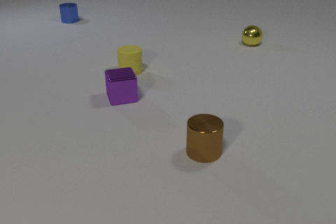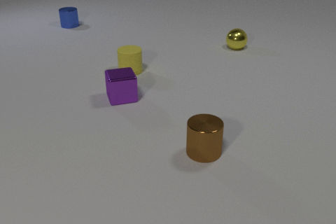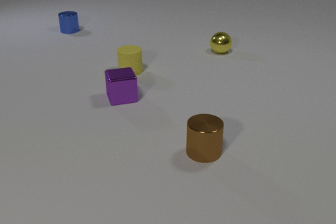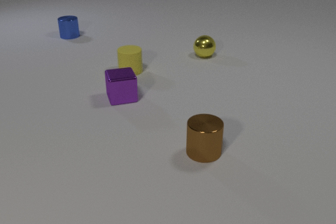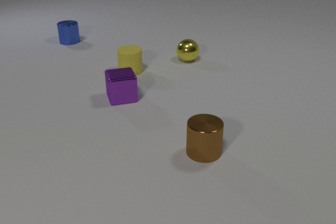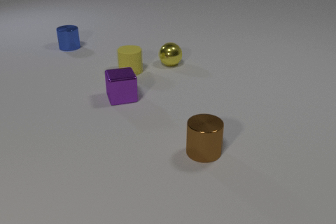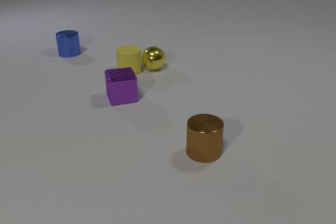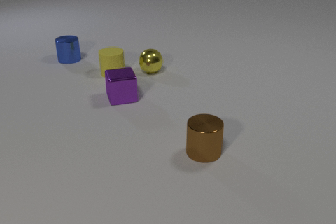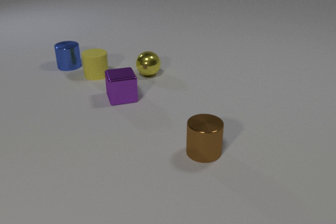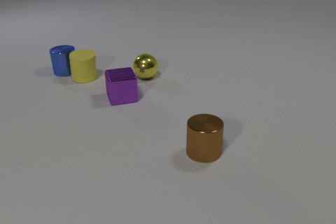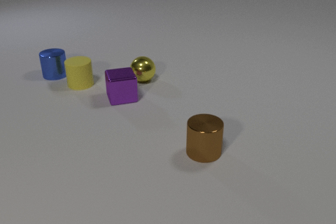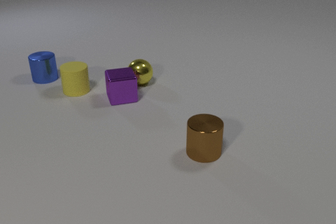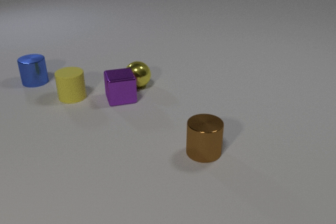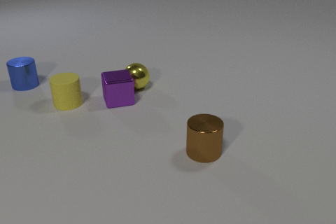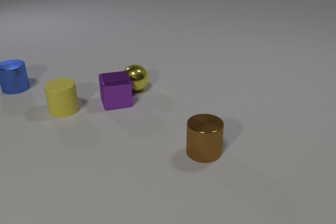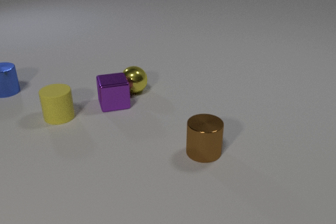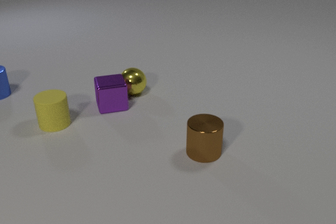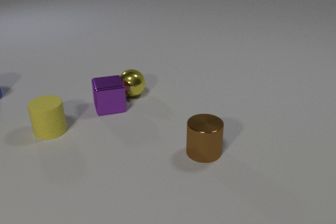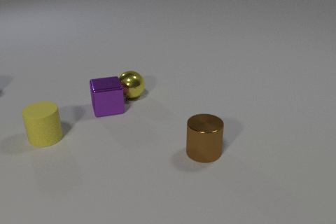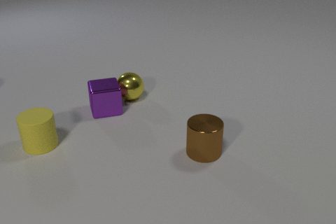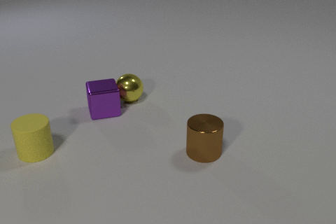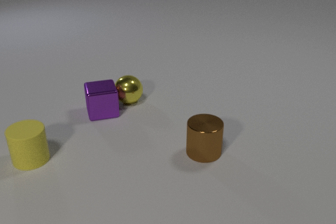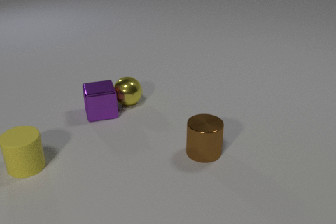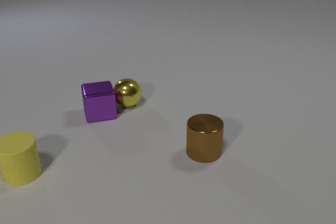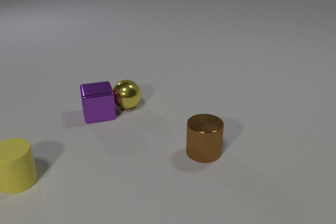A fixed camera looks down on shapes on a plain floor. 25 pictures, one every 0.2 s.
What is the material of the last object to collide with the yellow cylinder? metal.
How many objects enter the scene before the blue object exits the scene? 0.
Are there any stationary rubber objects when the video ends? no.
0.0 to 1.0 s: The yellow metal sphere rolls to the left and toward the camera. The blue metal cylinder slides toward the camera.
1.0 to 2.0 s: The yellow metal sphere rolls toward the camera and to the left. The yellow rubber cylinder slides to the left and toward the camera. The blue metal cylinder slides toward the camera. The yellow metal sphere and the yellow rubber cylinder collide. The yellow rubber cylinder and the blue metal cylinder collide.
2.0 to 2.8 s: The yellow metal sphere rolls toward the camera. The yellow rubber cylinder slides toward the camera. The blue metal cylinder slides to the left and toward the camera. The purple metal cube slides toward the camera and to the left. The yellow metal sphere and the purple metal cube collide.
2.8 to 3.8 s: The yellow metal sphere rolls toward the camera. The yellow rubber cylinder slides toward the camera. The blue metal cylinder slides to the left and toward the camera, leaves at the left edge. The purple metal cube slides toward the camera and to the left.
3.8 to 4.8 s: The yellow metal sphere rolls toward the camera. The yellow rubber cylinder slides toward the camera and to the left. The purple metal cube slides toward the camera and to the left.
